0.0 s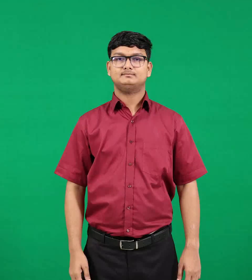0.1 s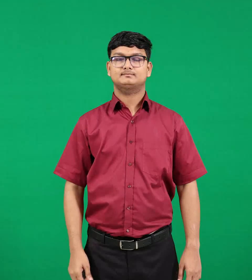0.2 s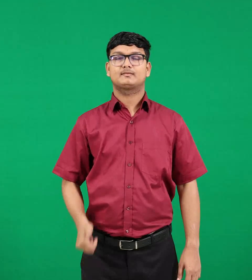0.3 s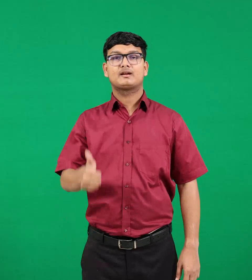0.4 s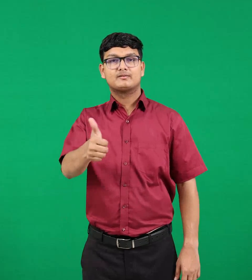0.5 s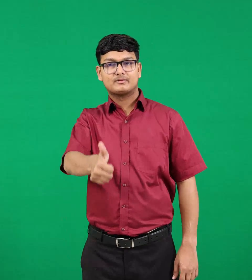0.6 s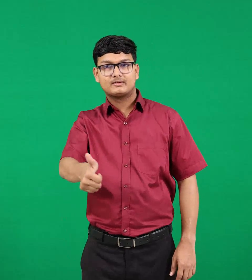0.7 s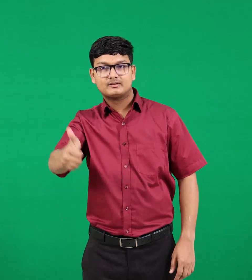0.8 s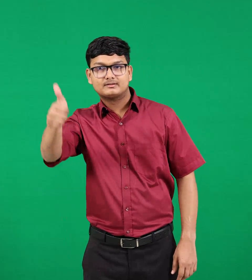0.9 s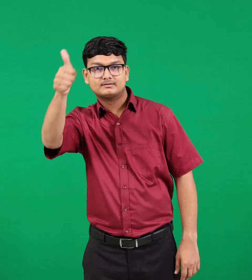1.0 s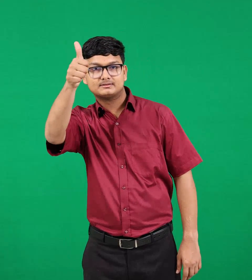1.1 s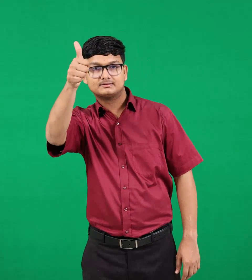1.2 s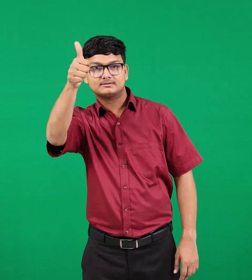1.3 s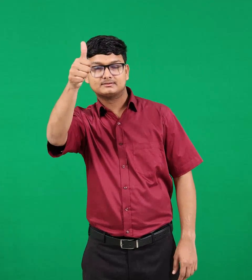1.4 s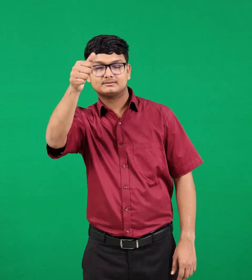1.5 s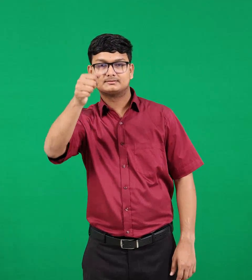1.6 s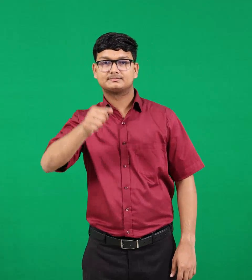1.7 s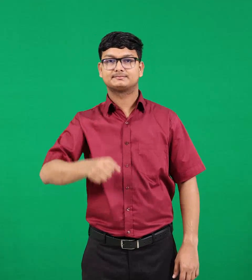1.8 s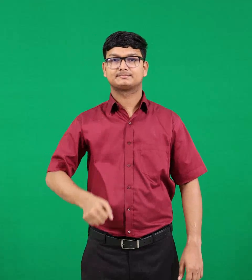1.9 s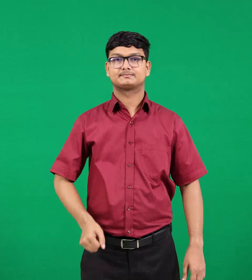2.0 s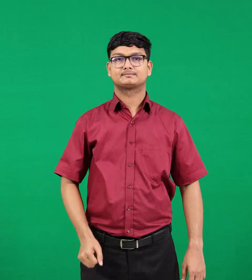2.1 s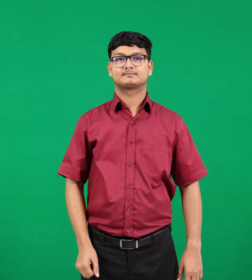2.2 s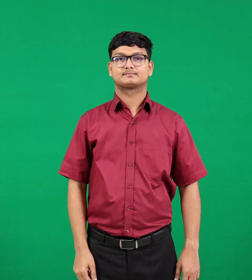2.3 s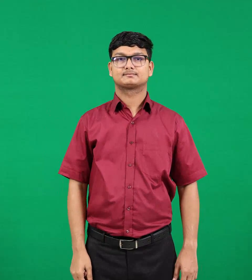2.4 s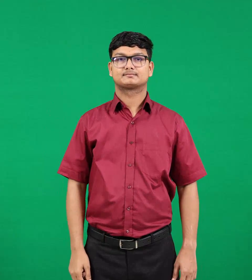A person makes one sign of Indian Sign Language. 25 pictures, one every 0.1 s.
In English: boss
